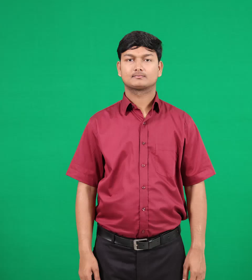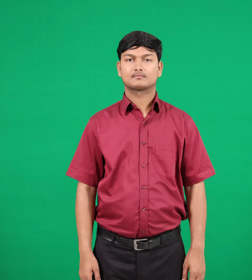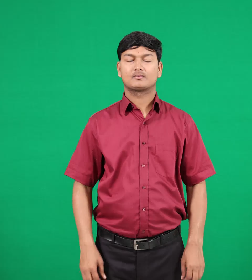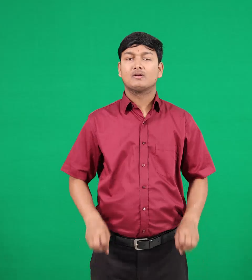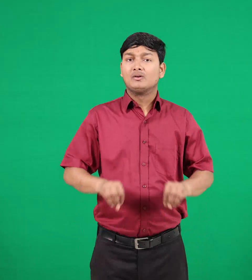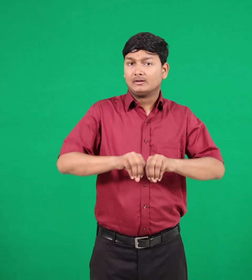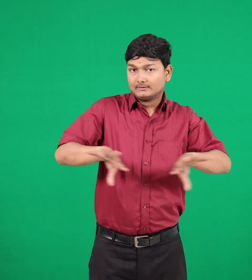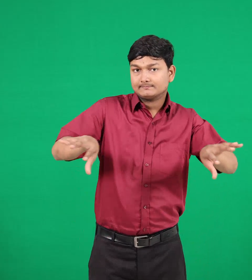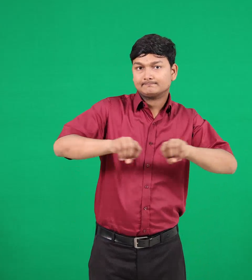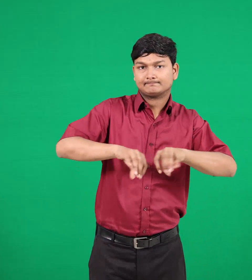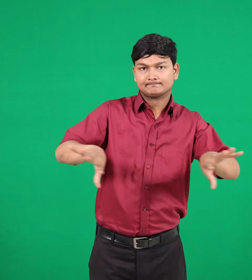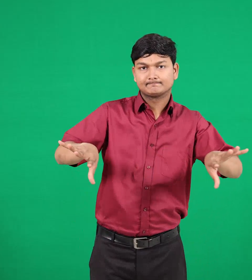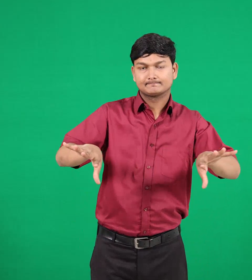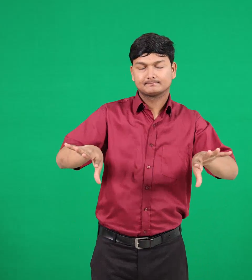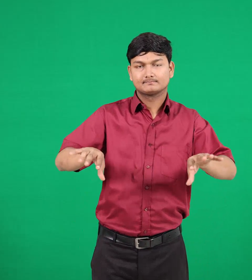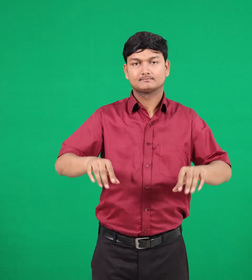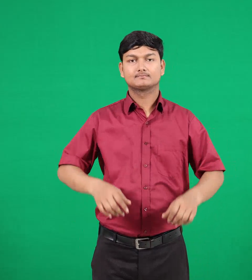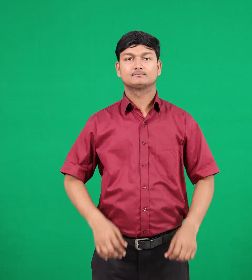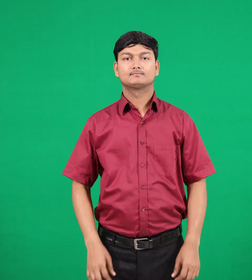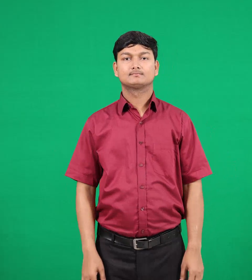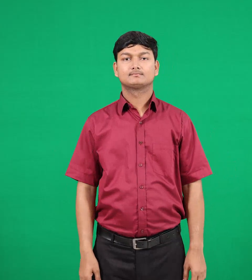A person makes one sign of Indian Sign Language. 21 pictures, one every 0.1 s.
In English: media
